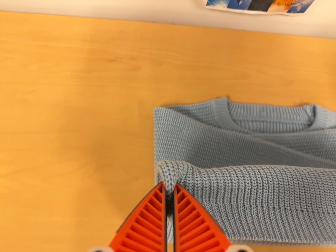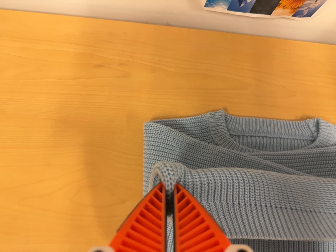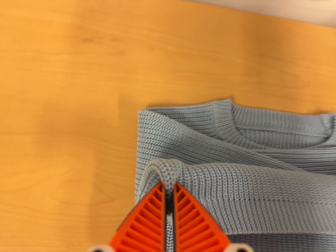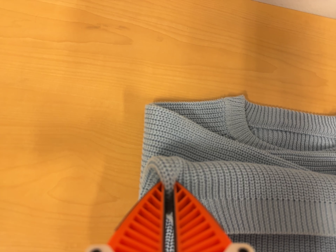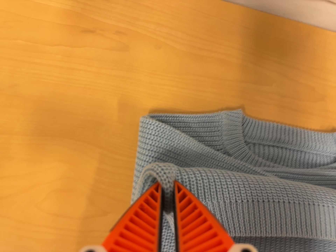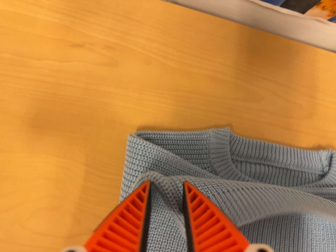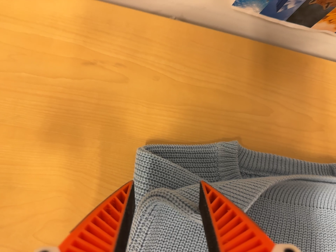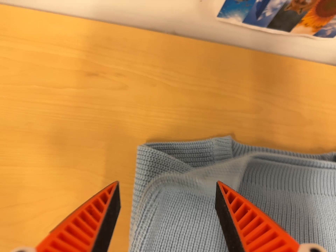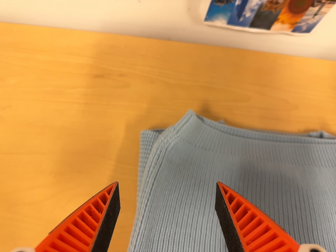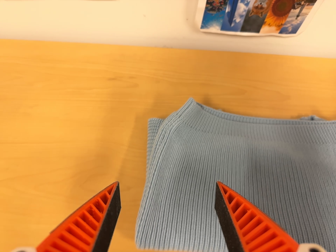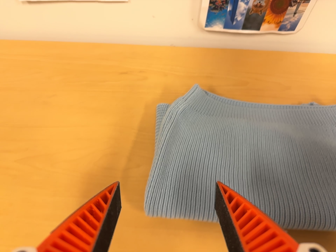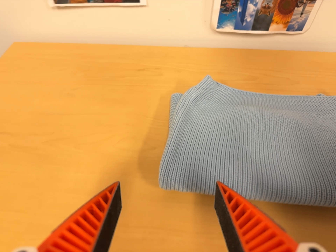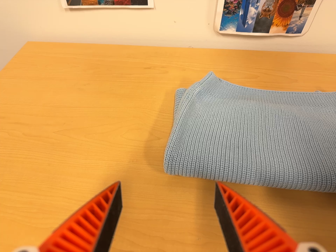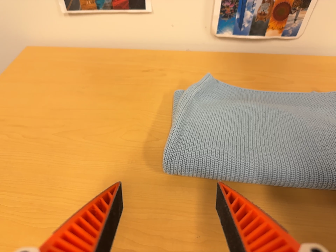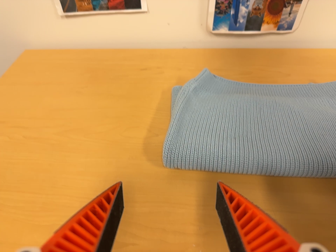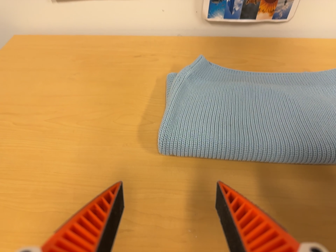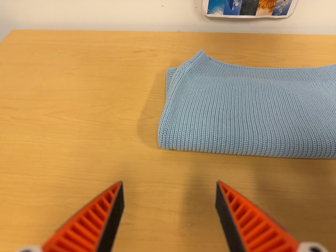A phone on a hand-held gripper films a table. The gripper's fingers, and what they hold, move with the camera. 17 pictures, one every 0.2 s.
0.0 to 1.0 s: The camera travels forward and toward the top of its view, about 14 cm, so what stands in front looms larger. Its aim tips toward the bottom of its view by about 10 degrees. It rolls about its line of sight by about 10 degrees, and the scene rotates clockwise.
1.0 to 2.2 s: The camera swings to its left by about 15 degrees, and the scene slides to the right. It travels toward the bottom of its view and backward, about 30 cm. Its aim tips toward the top of its view by about 30 degrees. It rolls about its line of sight by about 10 degrees, and the scene rotates counterclockwise.
2.2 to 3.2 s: The camera travels toward the bottom of its view, about 7 cm, so close, fixed things drift upward.
The film runs forward here.
